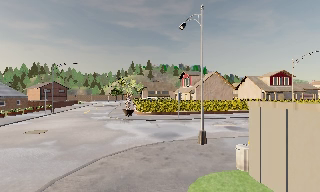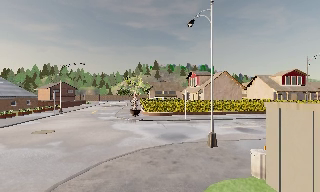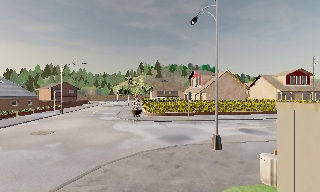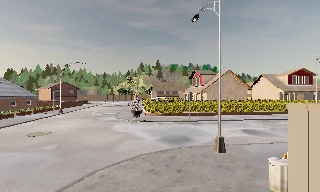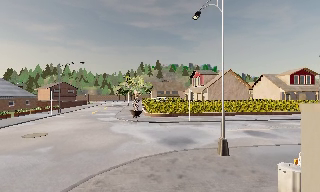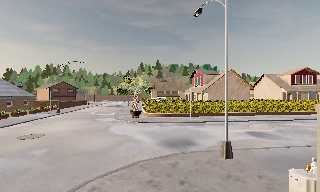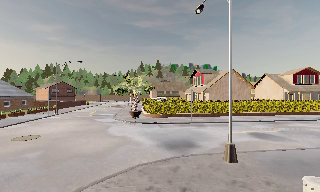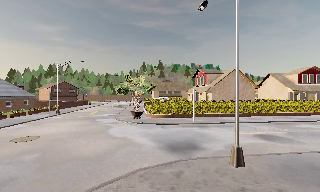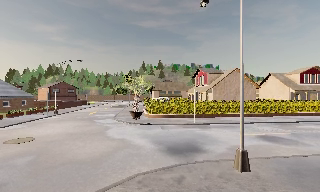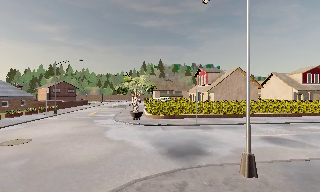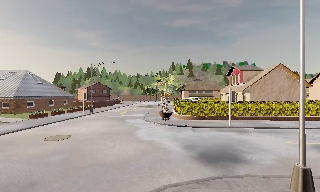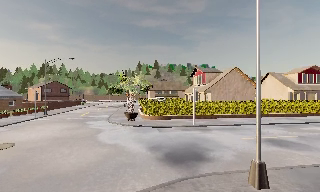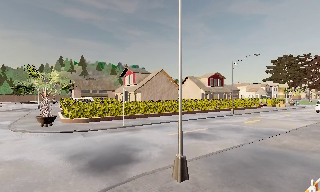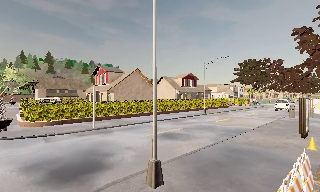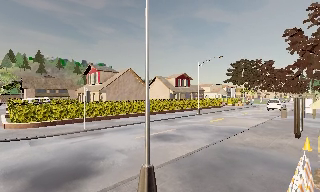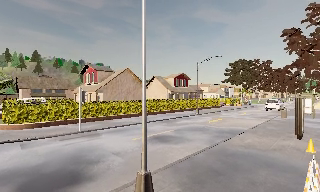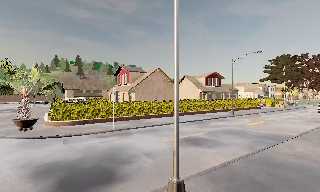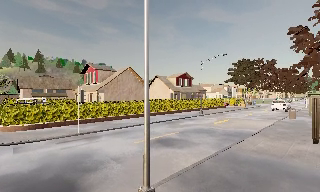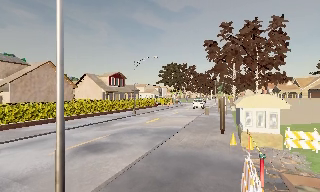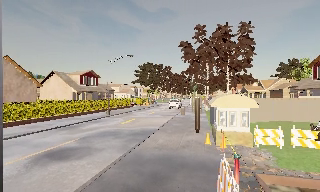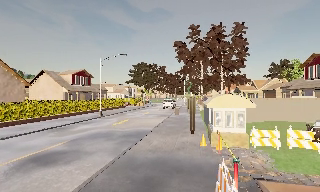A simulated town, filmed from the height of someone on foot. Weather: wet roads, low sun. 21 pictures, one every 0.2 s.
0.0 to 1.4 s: The camera travels forward, about 2.5 m, so what stands in front looms larger.
1.4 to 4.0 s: The camera swings to its right by about 70 degrees, and the scene slides to the left. It travels forward, about 4.5 m.
The film runs forward here.
